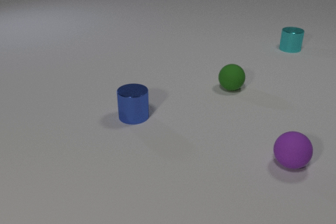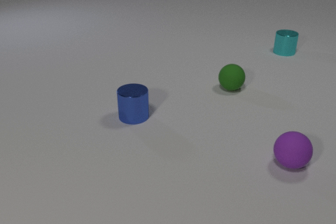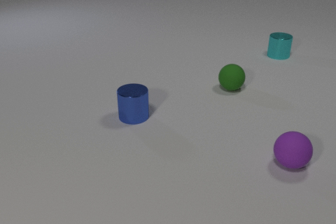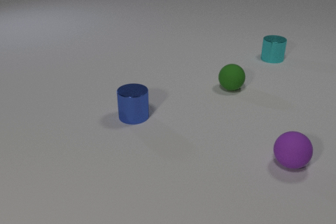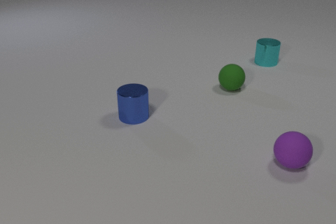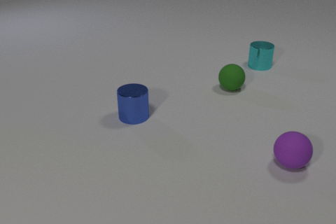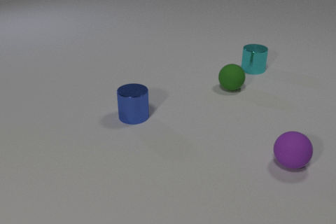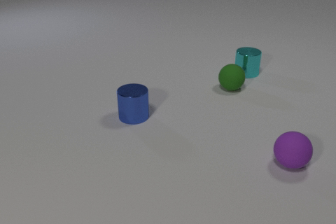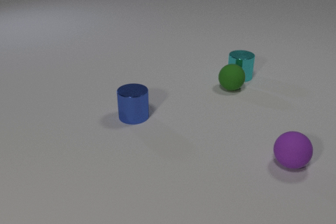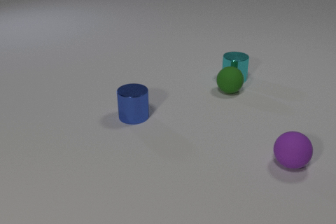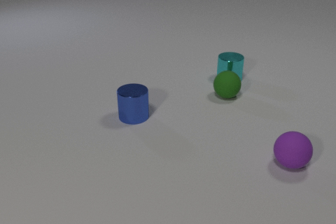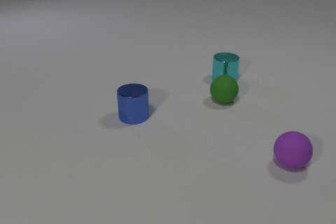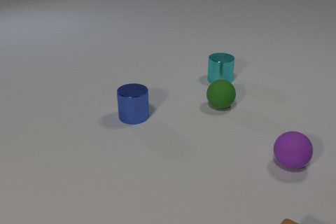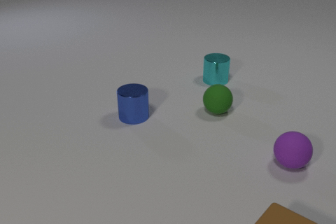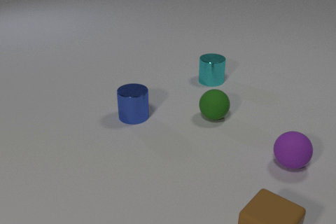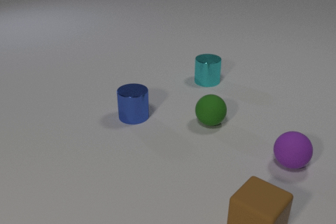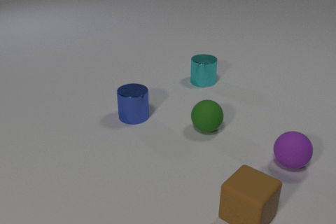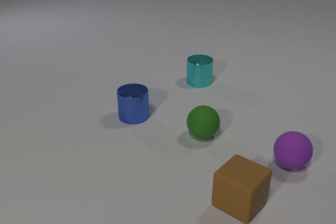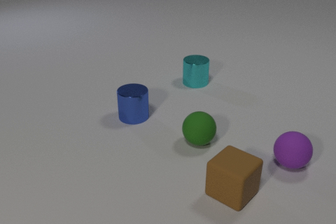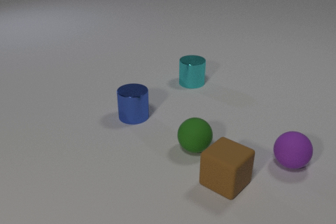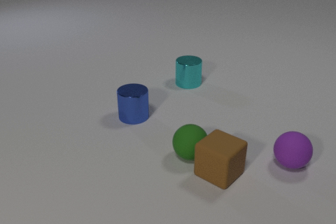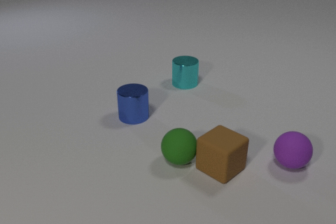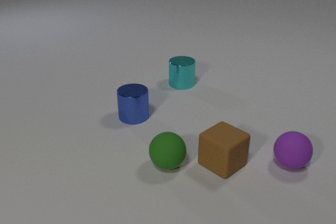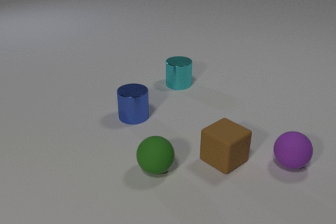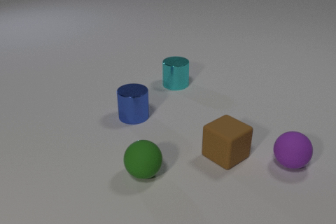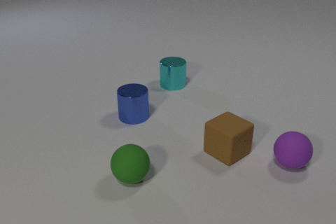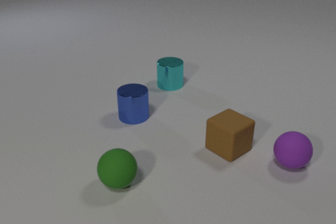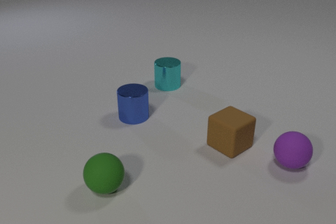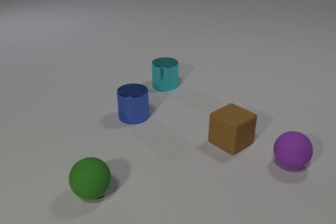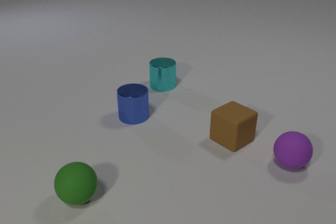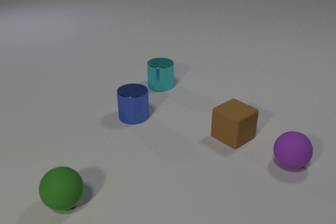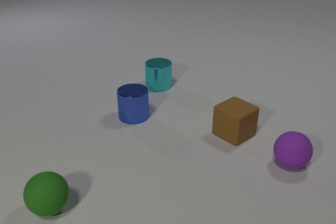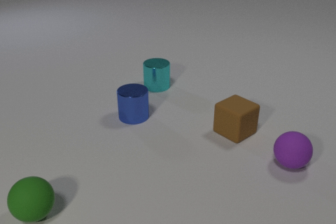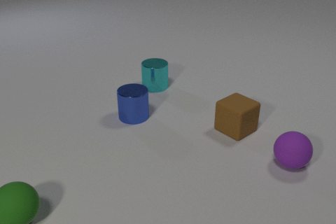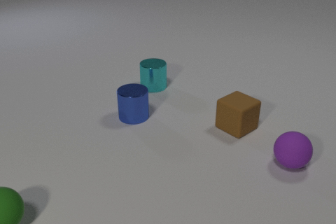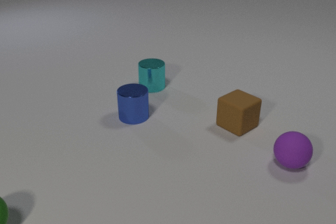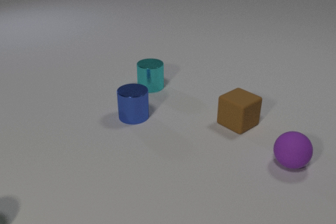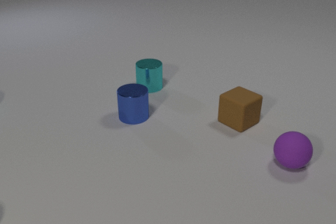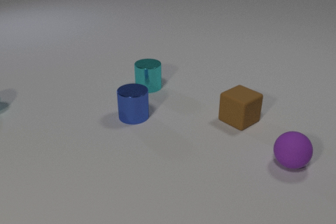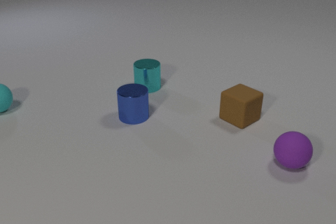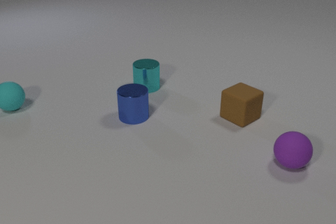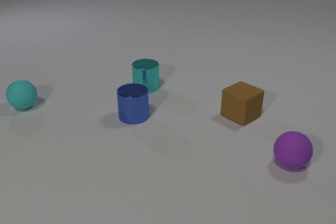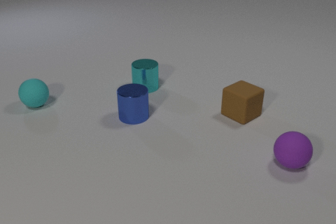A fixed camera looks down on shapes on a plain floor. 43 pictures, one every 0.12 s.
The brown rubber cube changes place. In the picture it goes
away from the camera.
0.00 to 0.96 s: The cyan metal cylinder slides toward the camera and to the left.
0.96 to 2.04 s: The cyan metal cylinder slides to the left and toward the camera. The green rubber sphere rolls toward the camera. The brown rubber cube comes in at the bottom edge, slides away from the camera and to the left. The cyan metal cylinder and the green rubber sphere collide.
2.04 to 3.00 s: The cyan metal cylinder slides to the left. The green rubber sphere rolls toward the camera and to the left. The brown rubber cube slides away from the camera. The green rubber sphere and the brown rubber cube collide.
3.00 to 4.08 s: The cyan metal cylinder slides to the left. The green rubber sphere rolls to the left. The brown rubber cube slides away from the camera.
4.08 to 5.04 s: The cyan metal cylinder slides to the left. The green rubber sphere rolls to the left, leaves at the left edge. The brown rubber cube slides away from the camera. The cyan rubber sphere comes in at the left edge, rolls to the right.
What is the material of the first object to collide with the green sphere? metal.
How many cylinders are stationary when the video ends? 1.
How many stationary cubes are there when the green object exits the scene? 0.
